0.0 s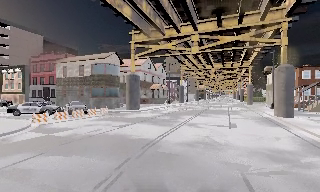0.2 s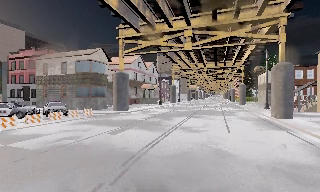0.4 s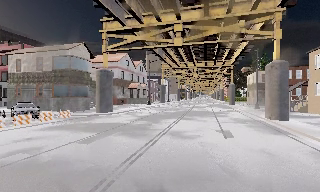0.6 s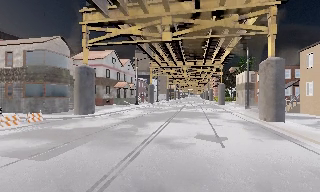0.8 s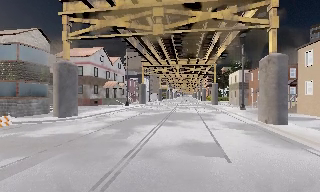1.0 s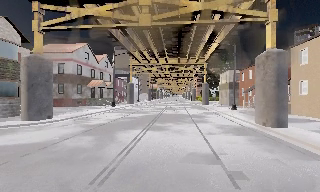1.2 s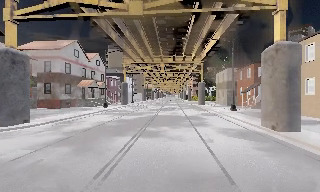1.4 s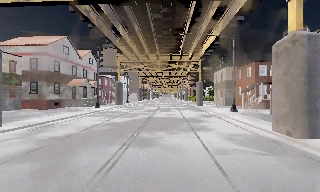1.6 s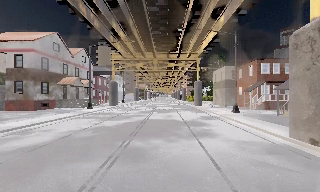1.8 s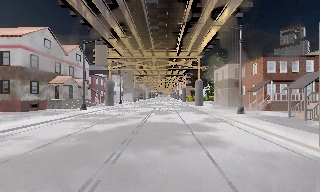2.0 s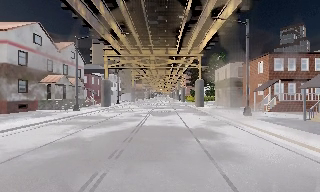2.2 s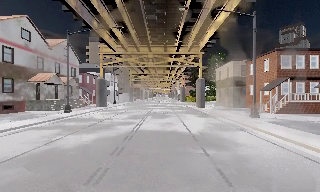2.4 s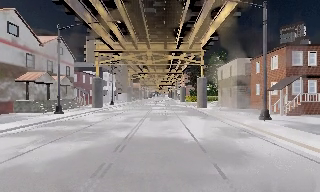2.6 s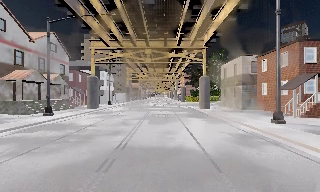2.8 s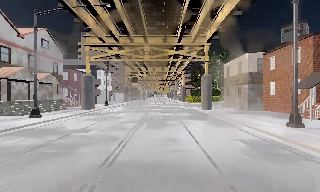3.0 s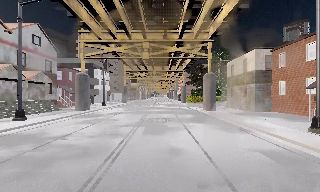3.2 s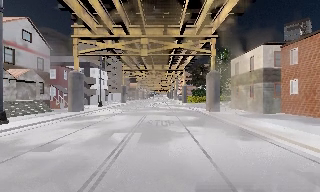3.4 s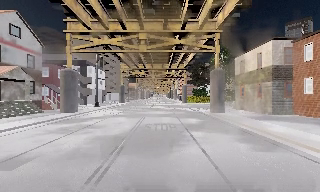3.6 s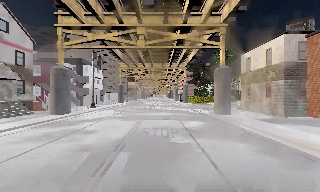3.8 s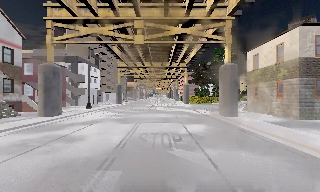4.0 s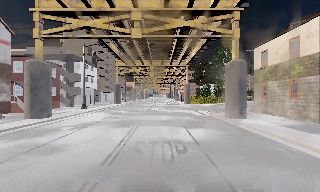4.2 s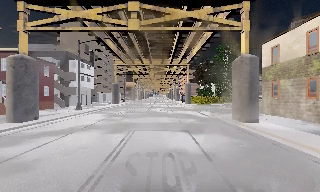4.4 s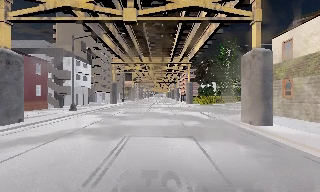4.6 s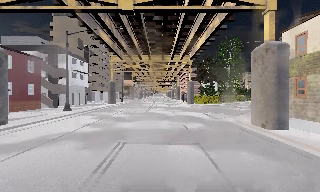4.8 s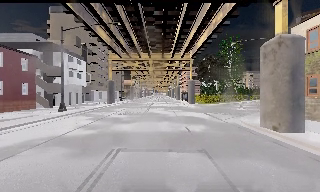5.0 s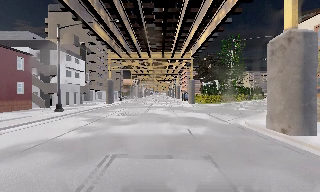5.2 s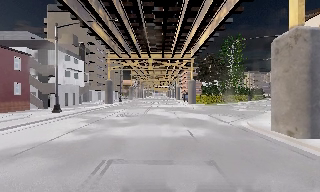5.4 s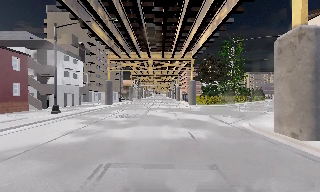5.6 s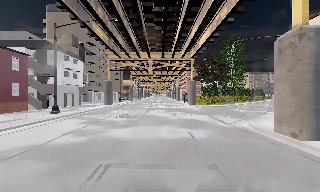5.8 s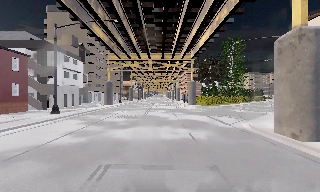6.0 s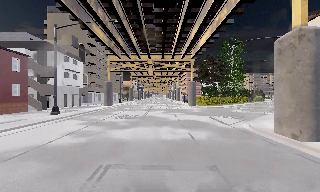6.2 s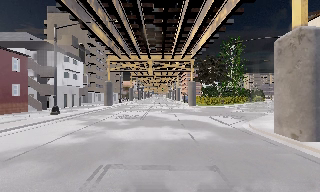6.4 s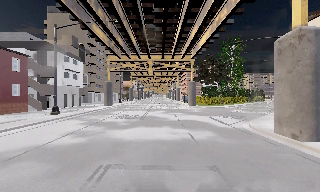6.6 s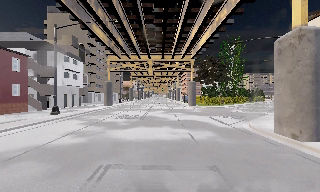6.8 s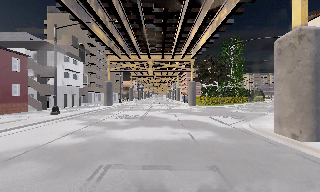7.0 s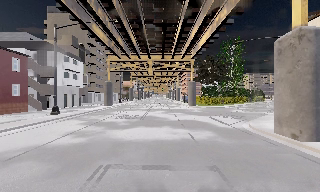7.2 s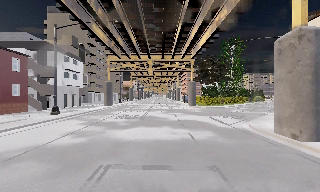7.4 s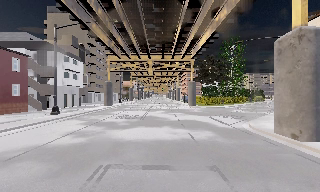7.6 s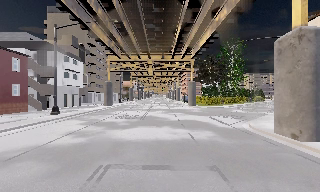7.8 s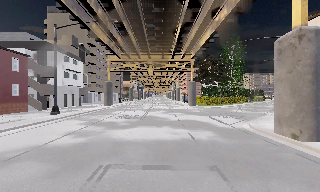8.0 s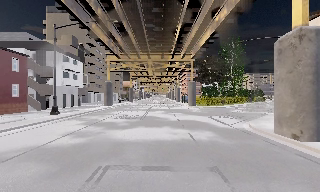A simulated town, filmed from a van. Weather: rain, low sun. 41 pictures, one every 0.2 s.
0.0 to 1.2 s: The camera swings to its right by about 20 degrees, and the scene slides to the left. It travels forward, about 10 m, so what stands in front looms larger.
1.2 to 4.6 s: The camera travels forward, about 30 m, so what stands in front looms larger.
4.6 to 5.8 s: The camera travels forward, about 2.5 m, so what stands in front looms larger. It loses speed.
5.8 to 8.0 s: The camera keeps its place and its aim.
The film runs forward here.
